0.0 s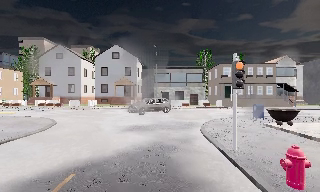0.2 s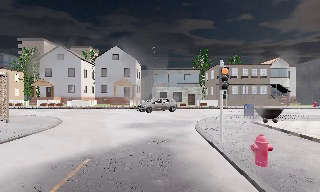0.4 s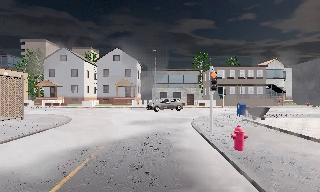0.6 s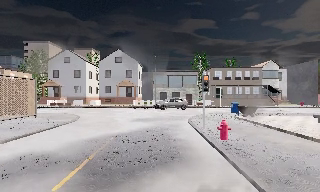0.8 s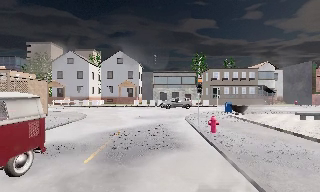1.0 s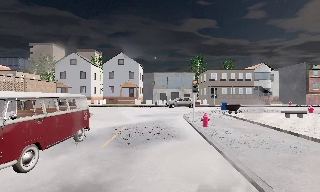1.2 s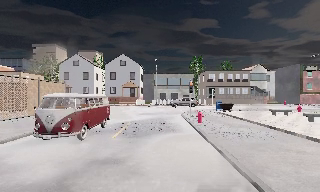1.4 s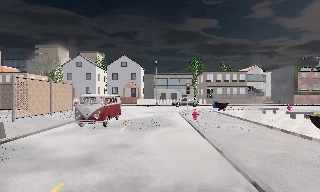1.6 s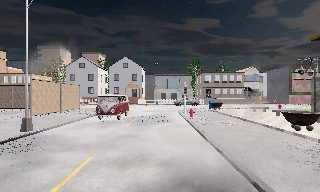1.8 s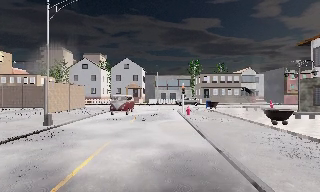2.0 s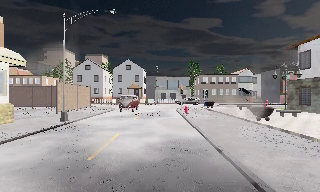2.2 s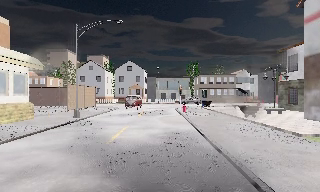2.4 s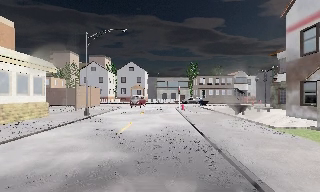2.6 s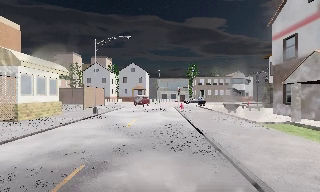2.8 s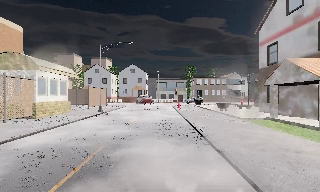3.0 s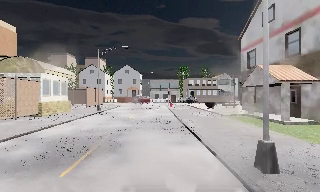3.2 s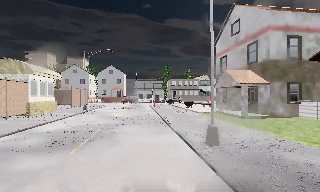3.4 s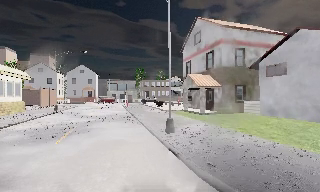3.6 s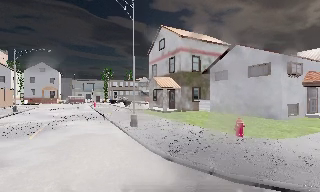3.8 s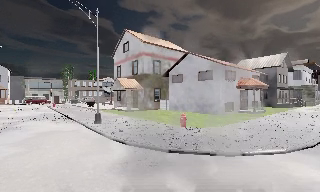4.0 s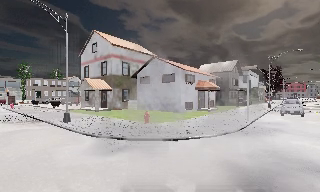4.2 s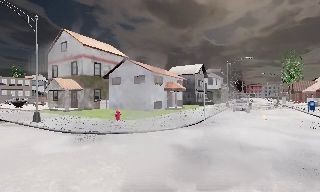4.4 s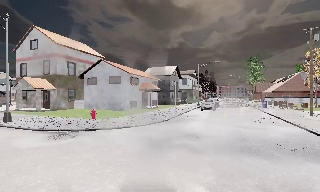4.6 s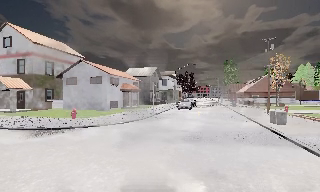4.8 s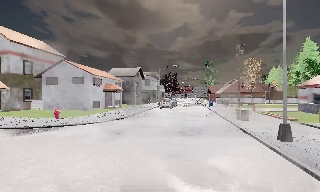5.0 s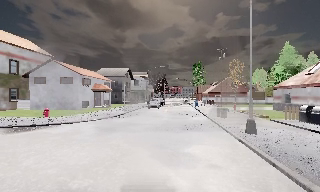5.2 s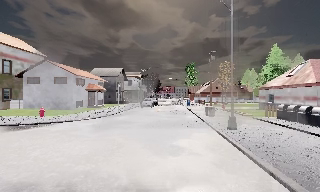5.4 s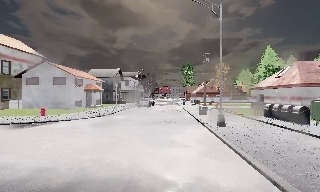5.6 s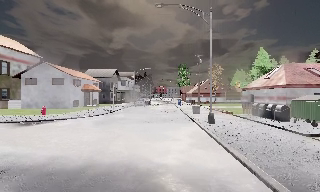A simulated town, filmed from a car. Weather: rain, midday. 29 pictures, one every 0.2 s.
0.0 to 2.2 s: The camera travels backward, about 15 m, so what stands in front gets smaller.
2.2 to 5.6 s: The camera pans to its right, which is clockwise from overhead, by about 90 degrees. It travels backward, about 25 m. It loses speed.
The film runs backward here.
